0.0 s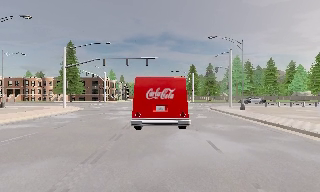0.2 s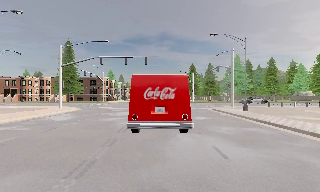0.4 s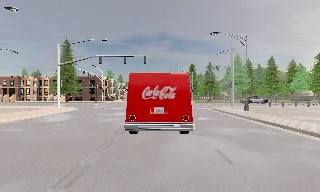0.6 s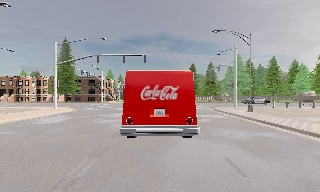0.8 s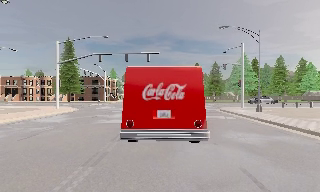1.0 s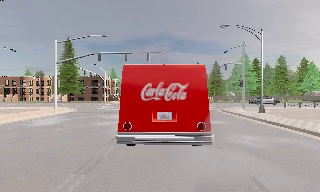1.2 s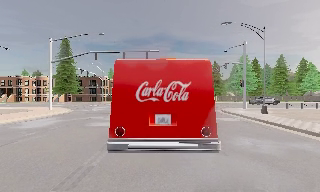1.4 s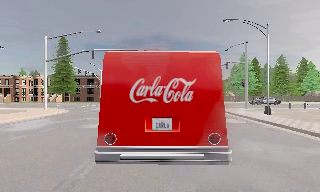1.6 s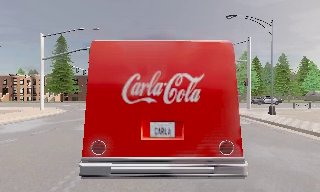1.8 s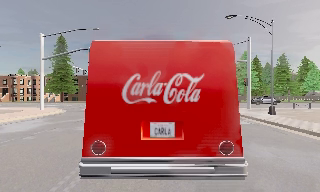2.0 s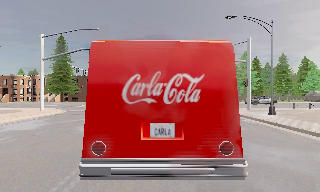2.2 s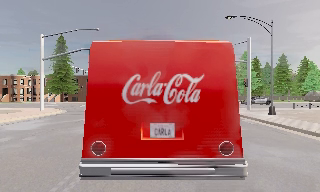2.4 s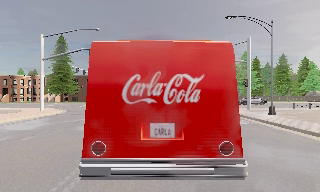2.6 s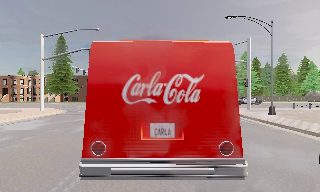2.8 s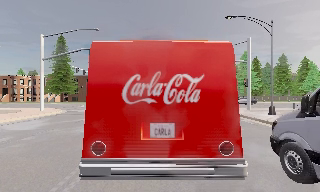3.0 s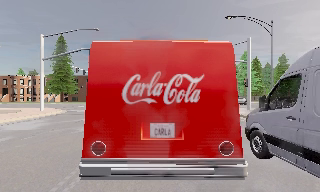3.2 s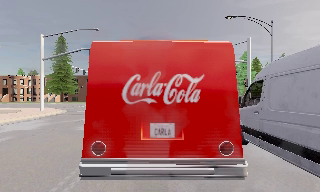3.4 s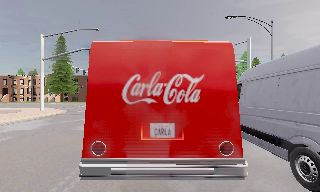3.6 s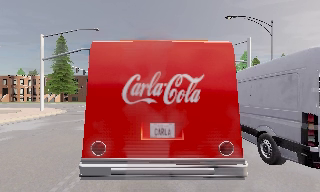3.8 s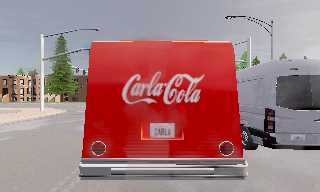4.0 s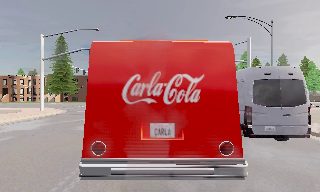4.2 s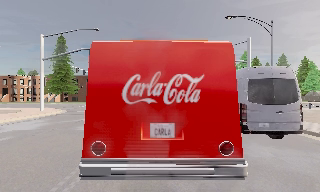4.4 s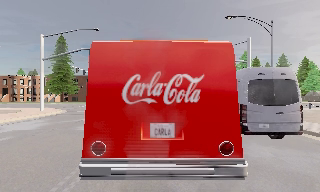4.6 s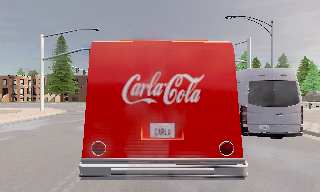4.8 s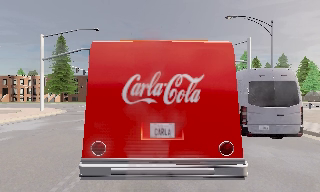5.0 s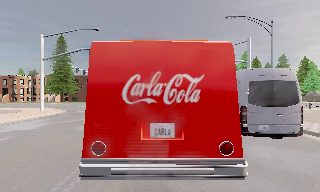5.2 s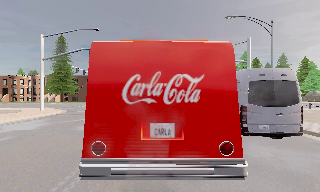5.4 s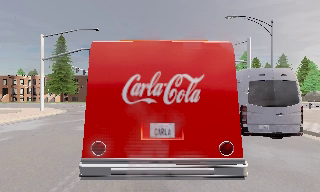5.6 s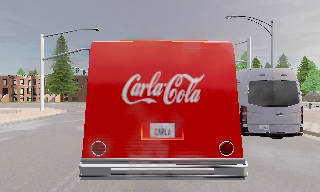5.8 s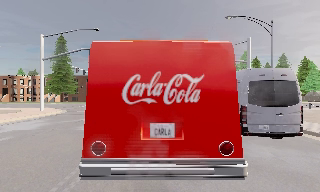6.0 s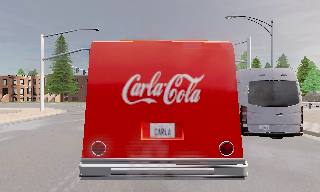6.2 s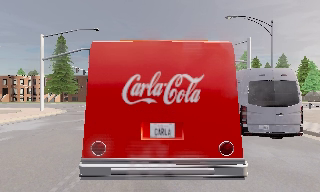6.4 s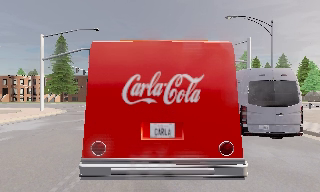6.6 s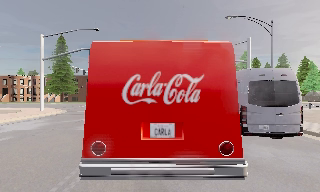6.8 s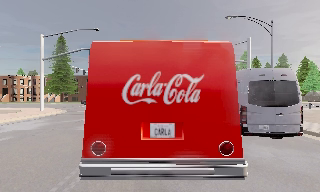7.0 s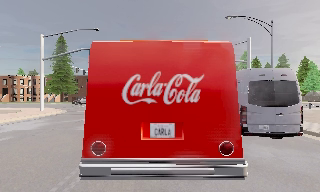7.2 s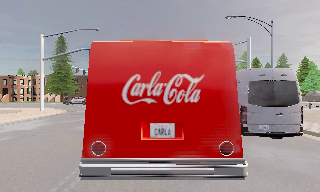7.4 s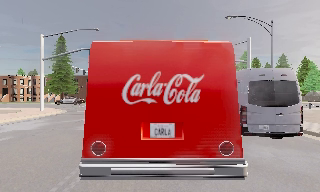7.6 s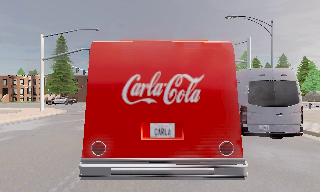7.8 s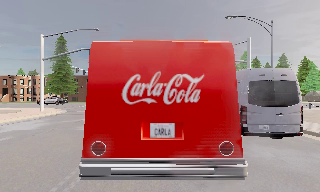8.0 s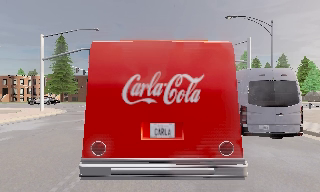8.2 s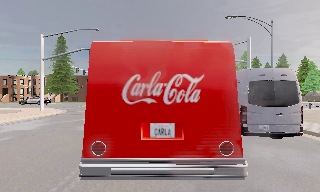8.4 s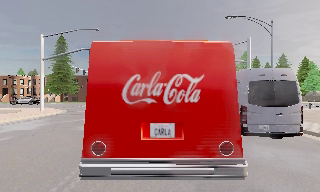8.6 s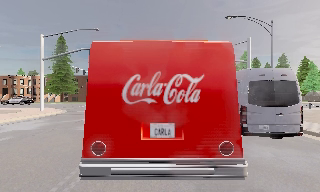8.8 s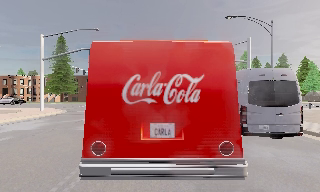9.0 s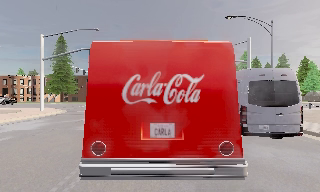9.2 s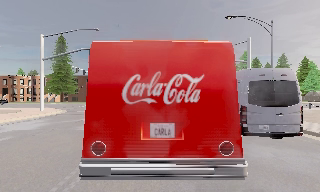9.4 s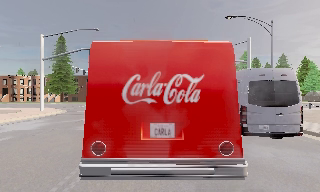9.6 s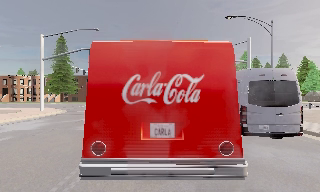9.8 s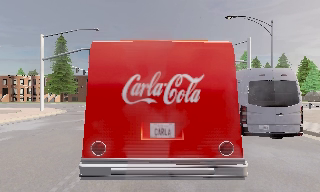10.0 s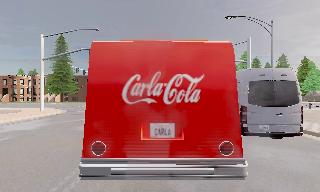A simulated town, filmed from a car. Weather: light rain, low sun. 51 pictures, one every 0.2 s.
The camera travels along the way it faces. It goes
forward.
0.0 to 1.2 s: The camera travels forward, about 3 m, so what stands in front looms larger.
1.2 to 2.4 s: The camera travels forward, about 1 m, so what stands in front looms larger. It loses speed.
2.4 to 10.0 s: The camera keeps its place and its aim.
The film runs forward here.
